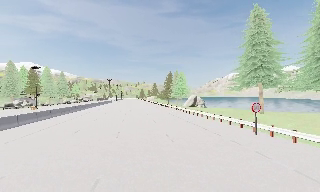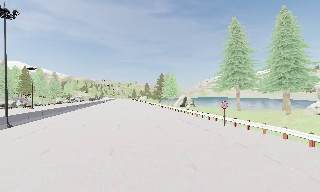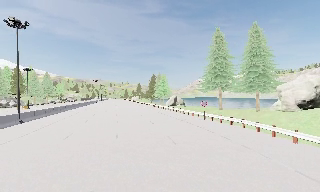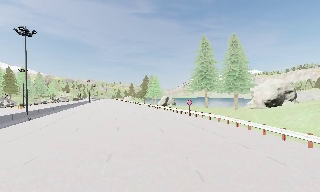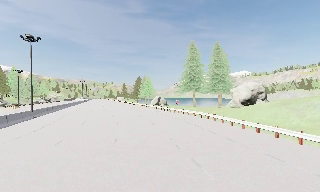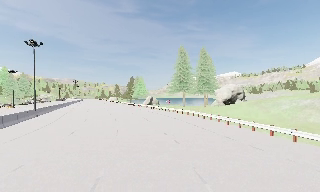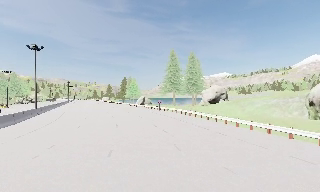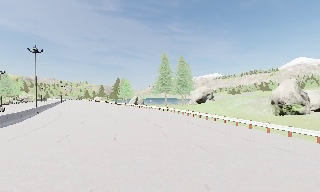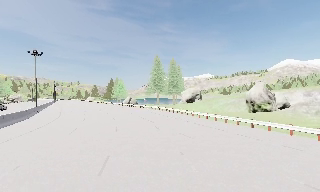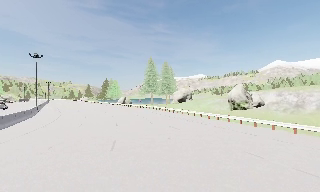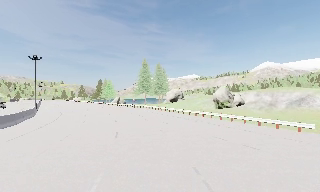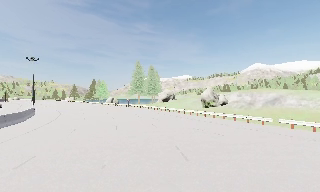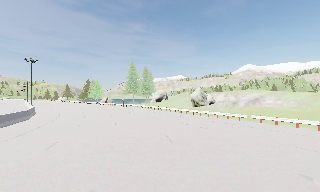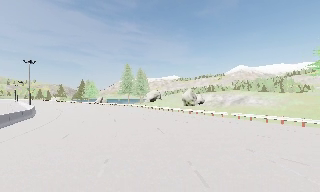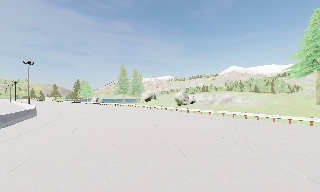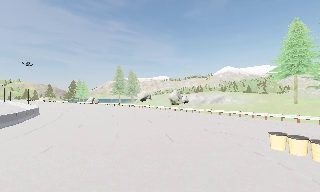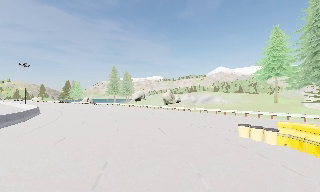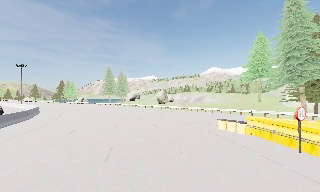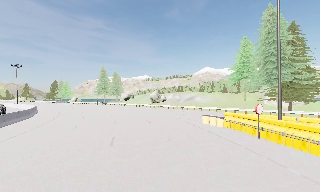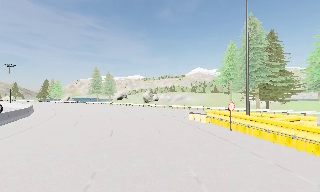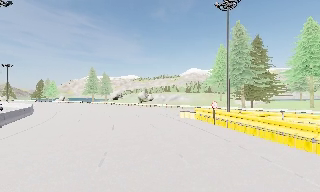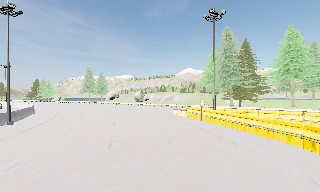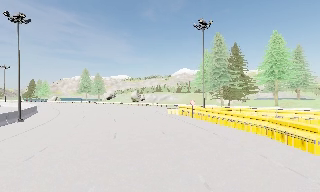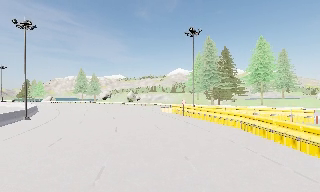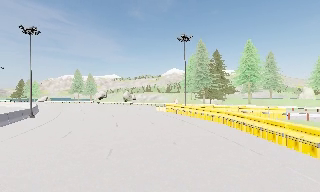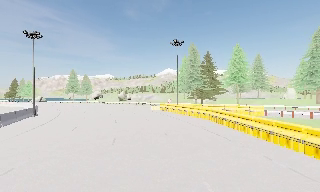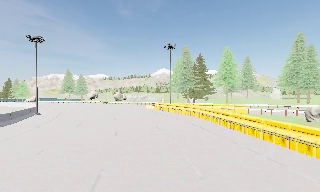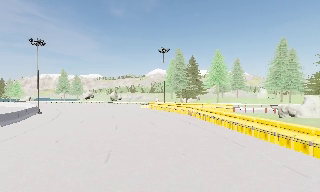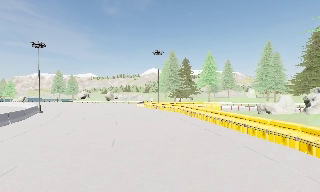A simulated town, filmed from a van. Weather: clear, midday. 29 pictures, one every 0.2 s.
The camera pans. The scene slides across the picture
to the left.
The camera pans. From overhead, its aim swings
clockwise.
0.0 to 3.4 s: The camera pans to its right, which is clockwise from overhead, by about 40 degrees. It travels backward, about 45 m.
3.4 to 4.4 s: The camera travels backward, about 11 m, so what stands in front gets smaller.
4.4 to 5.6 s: The scene slides to the left, as the camera pans about 10 degrees to its right. It travels backward, about 13 m, so what stands in front gets smaller.
The film runs backward here.
